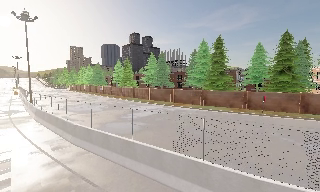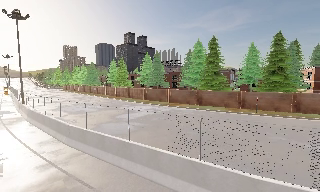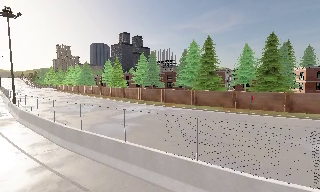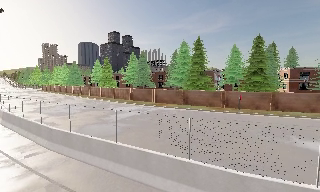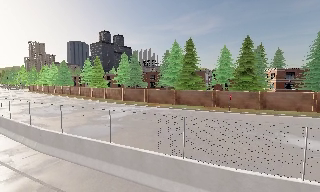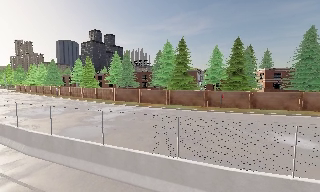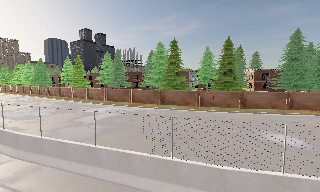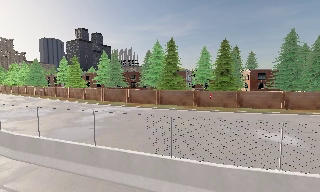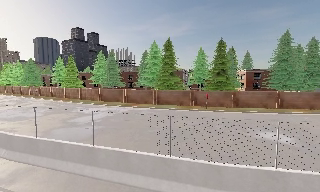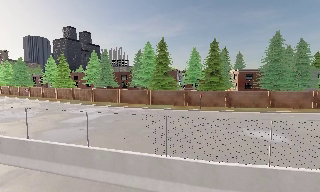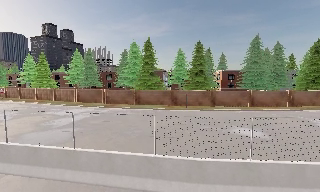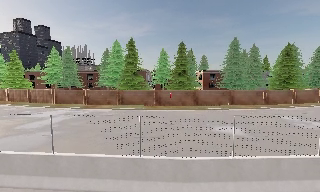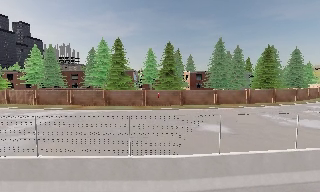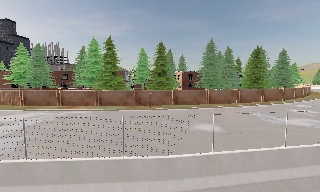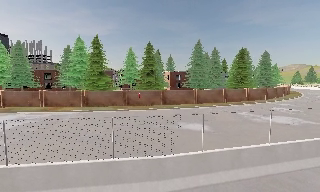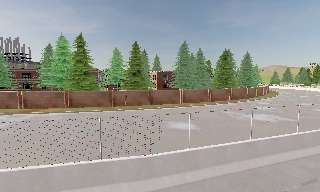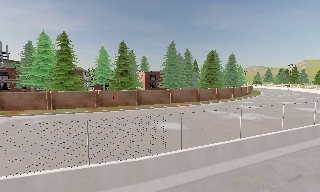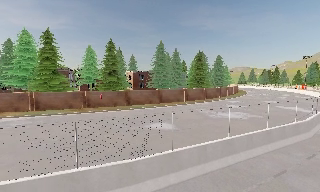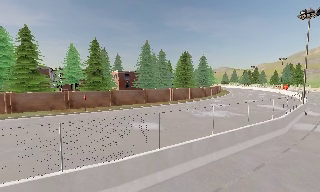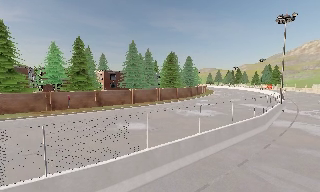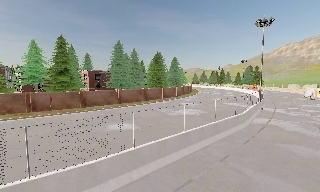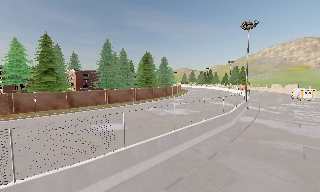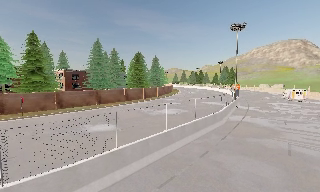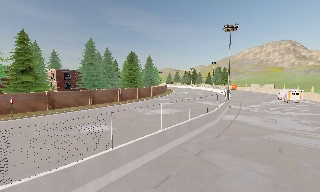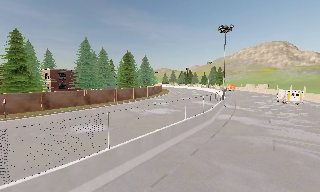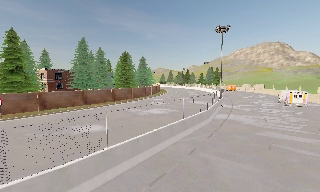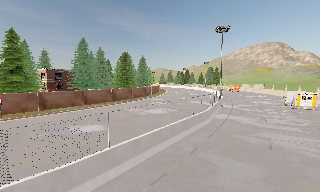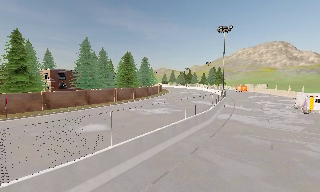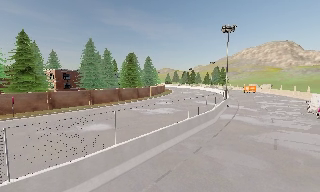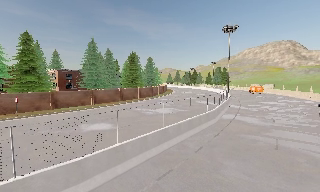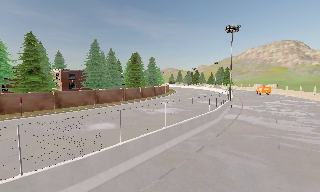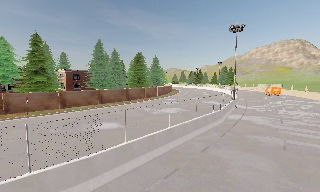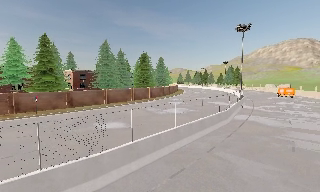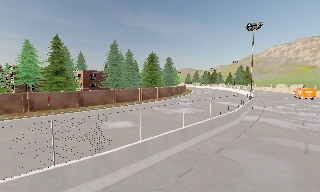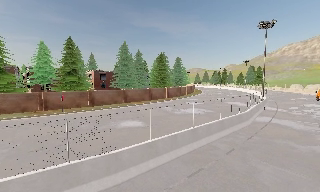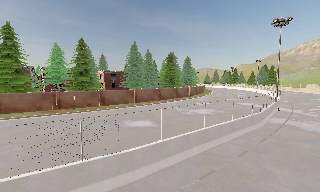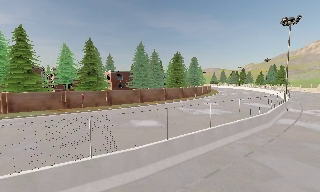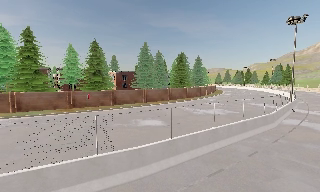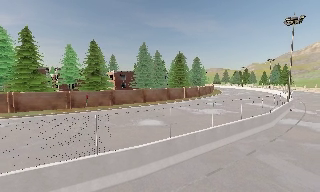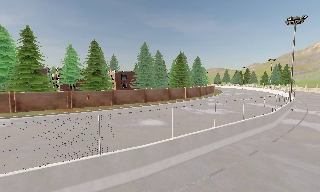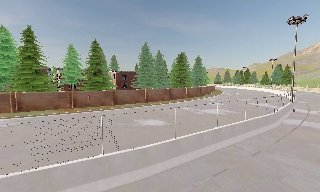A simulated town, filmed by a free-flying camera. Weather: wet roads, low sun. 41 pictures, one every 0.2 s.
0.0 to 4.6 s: The scene slides to the left, as the camera pans about 80 degrees to its right. It travels to its left, about 1.5 m.
4.6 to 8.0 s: The camera pans to its left, which is counterclockwise from overhead, by about 15 degrees. It travels backward and to its left, about 1 m, so what stands in front gets smaller.
The film runs backward here.
